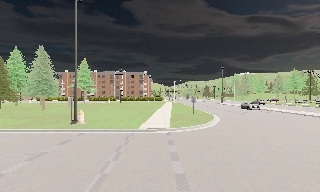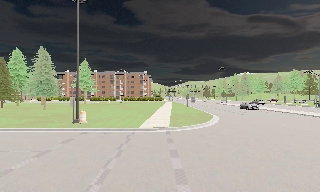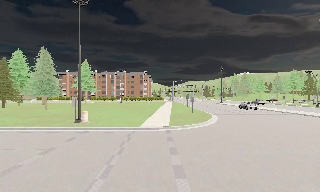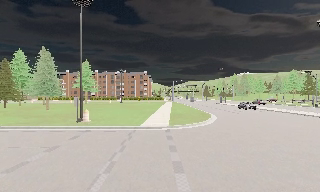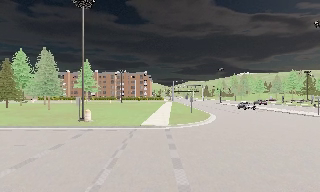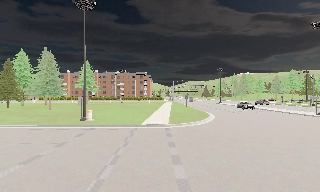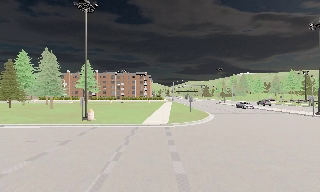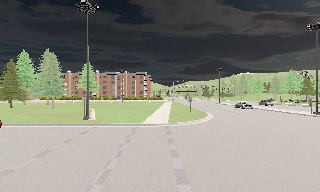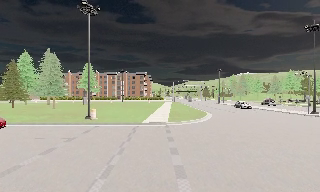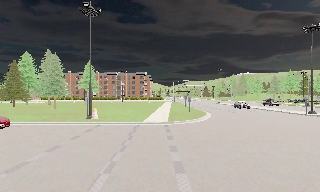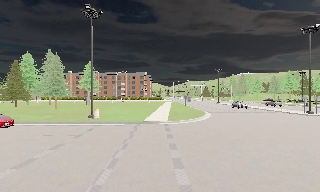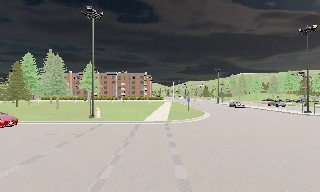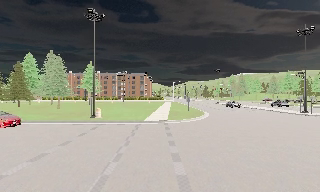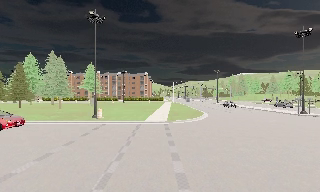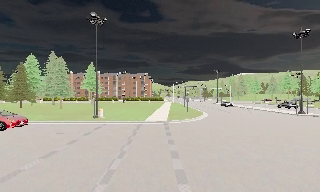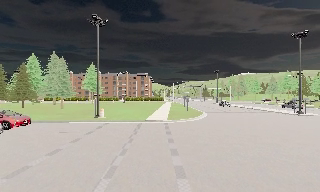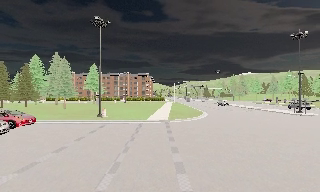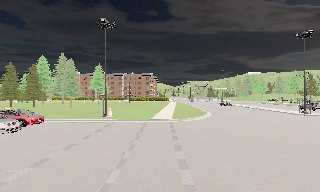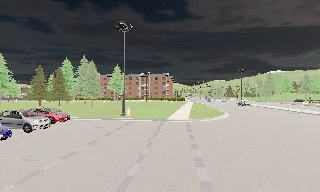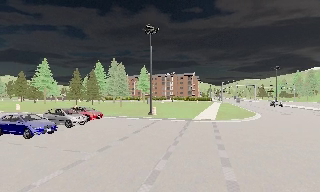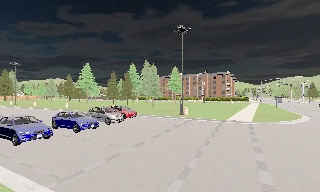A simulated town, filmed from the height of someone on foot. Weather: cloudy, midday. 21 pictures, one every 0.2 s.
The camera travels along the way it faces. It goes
backward.
0.0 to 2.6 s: The camera travels backward, about 4.5 m, so what stands in front gets smaller.
2.6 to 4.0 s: The scene slides to the right, as the camera pans about 30 degrees to its left. It travels backward, about 2.5 m, so what stands in front gets smaller.
The film runs backward here.
